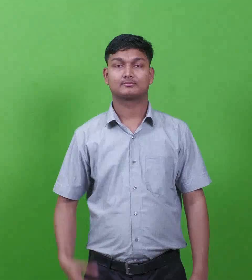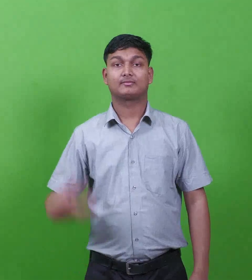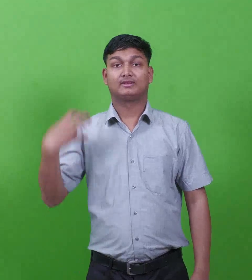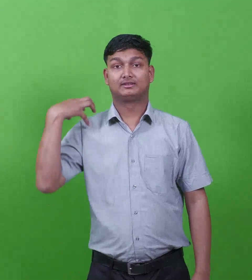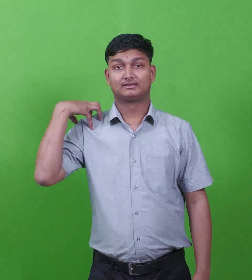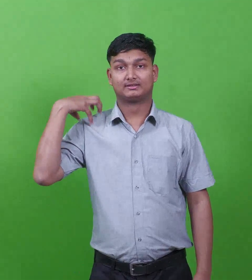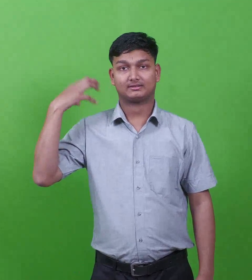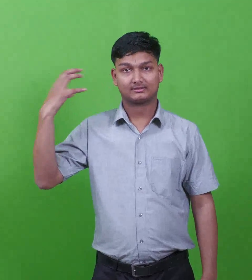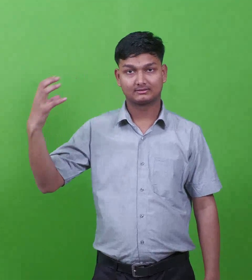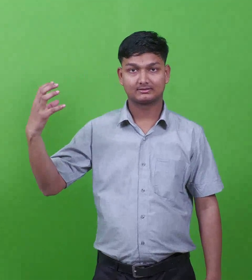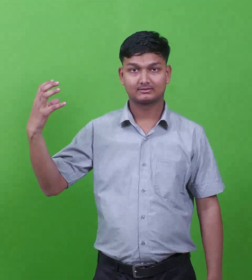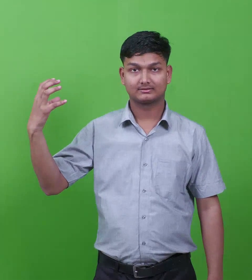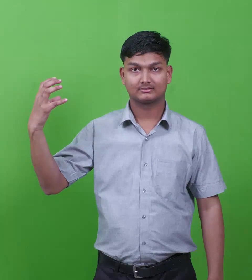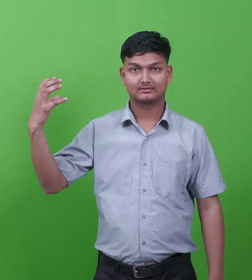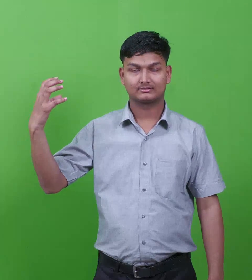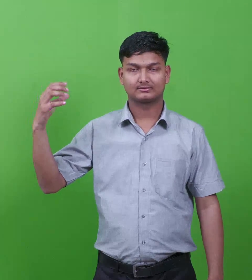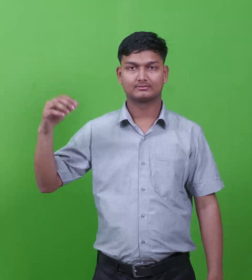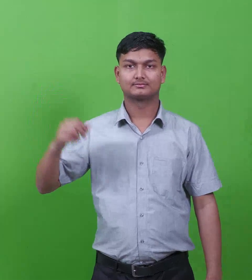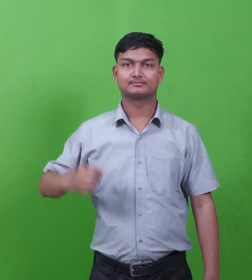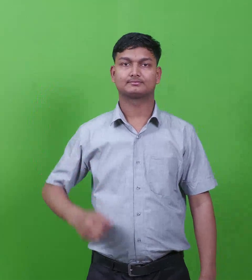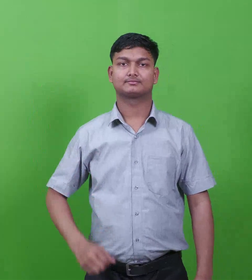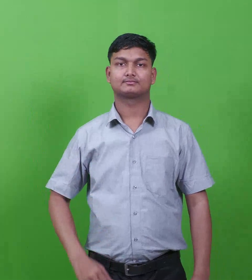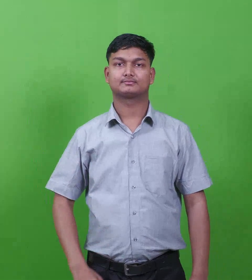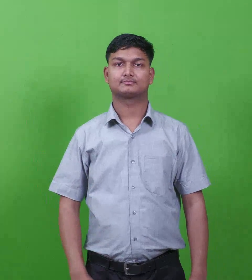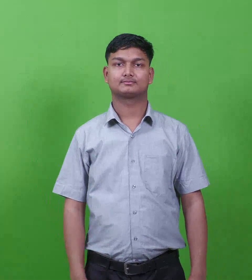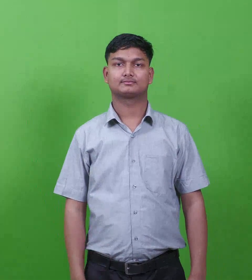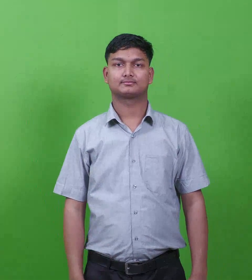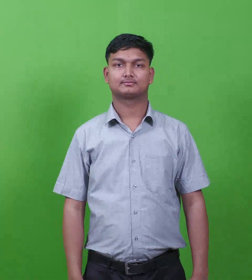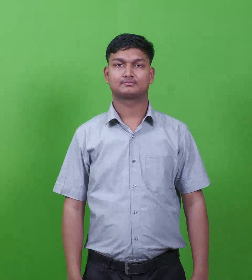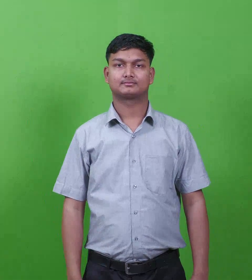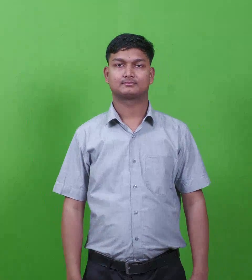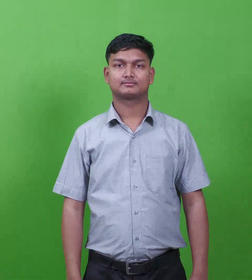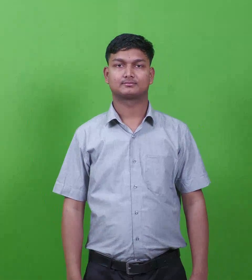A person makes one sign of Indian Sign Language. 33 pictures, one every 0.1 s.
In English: joseph-2
